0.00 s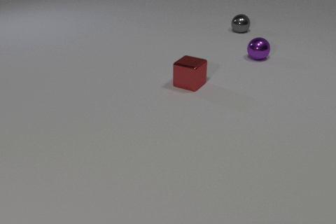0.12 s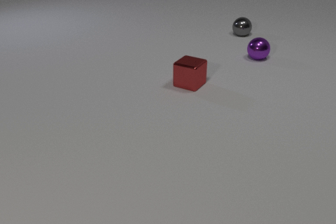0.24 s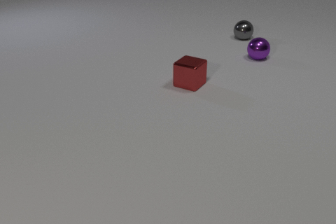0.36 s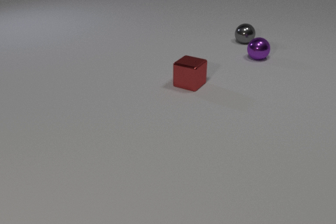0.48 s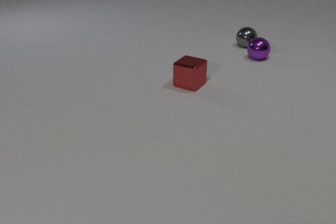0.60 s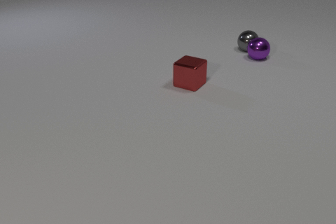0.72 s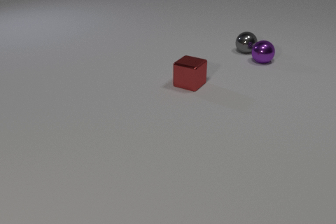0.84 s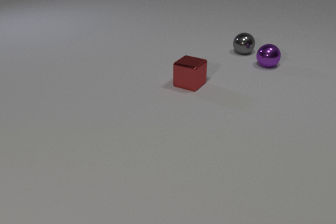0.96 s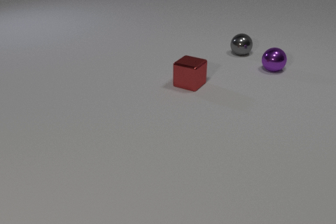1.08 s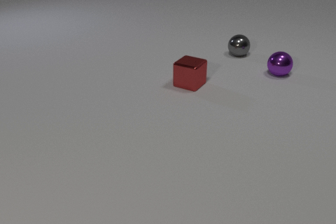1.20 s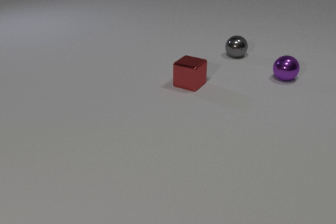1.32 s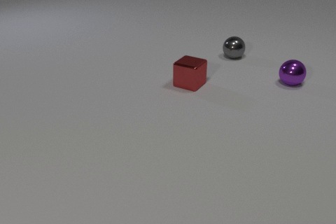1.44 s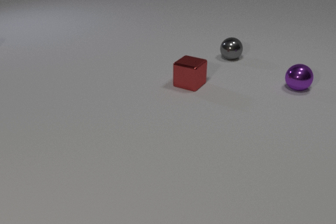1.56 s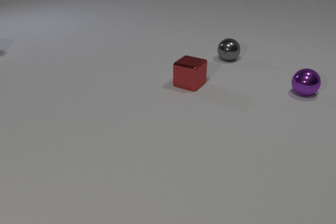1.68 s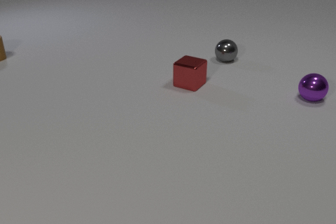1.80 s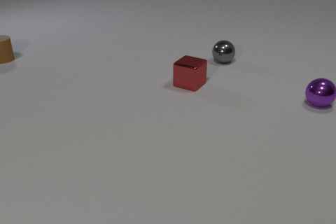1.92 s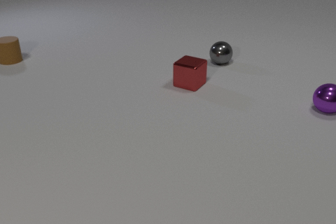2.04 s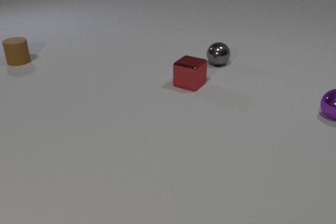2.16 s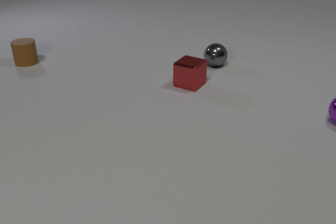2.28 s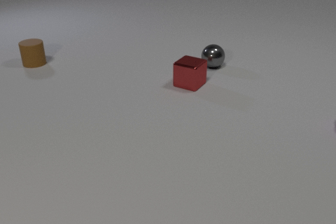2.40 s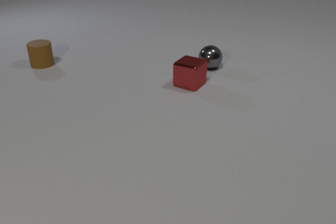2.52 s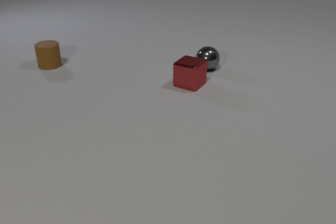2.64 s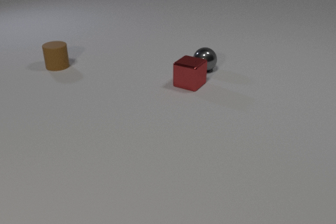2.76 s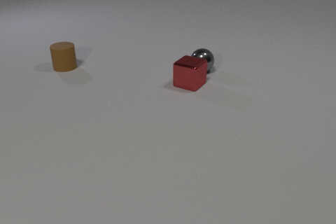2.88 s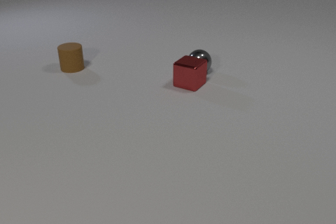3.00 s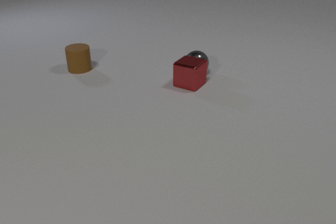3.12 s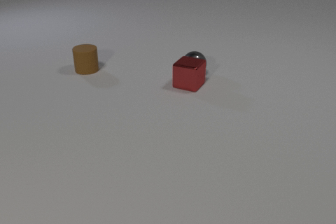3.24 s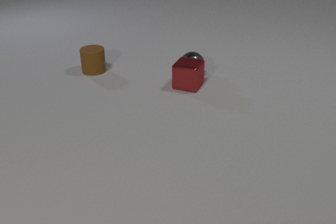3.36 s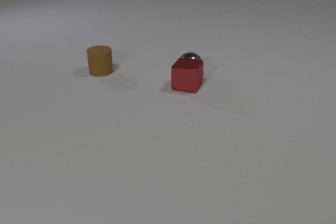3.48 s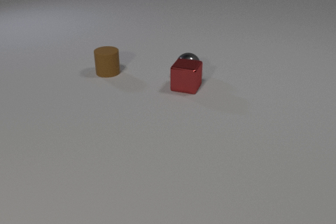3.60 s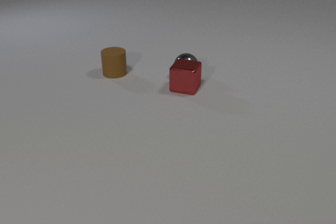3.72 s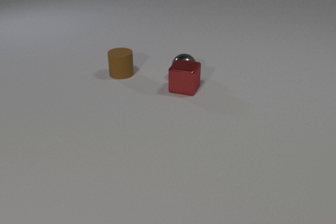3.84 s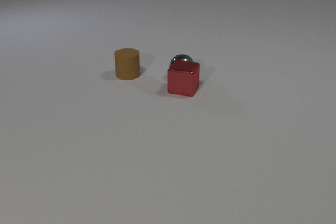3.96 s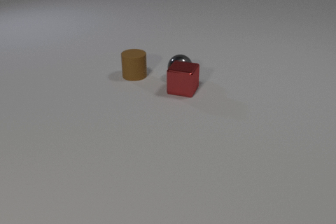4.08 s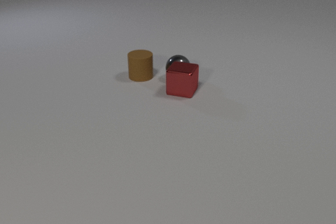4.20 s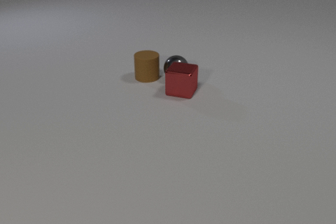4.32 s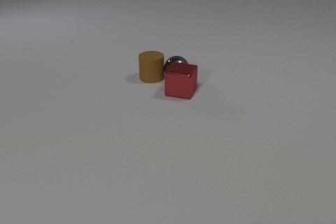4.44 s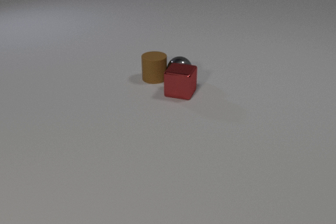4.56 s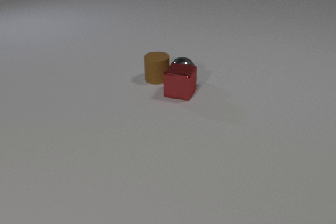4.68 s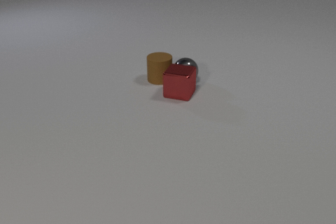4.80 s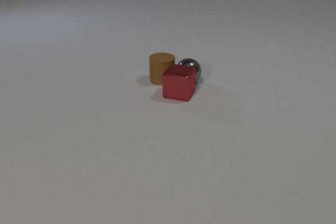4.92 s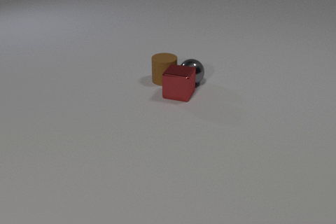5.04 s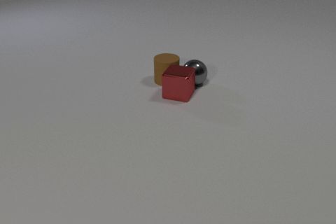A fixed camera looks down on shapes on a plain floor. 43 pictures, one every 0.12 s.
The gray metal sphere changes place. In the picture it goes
toward the camera.
The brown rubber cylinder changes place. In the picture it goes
to the right.
0.00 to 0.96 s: The gray metal sphere rolls toward the camera. The purple metal sphere rolls toward the camera and to the right. The gray metal sphere and the purple metal sphere collide.
0.96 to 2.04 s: The gray metal sphere rolls toward the camera and to the left. The purple metal sphere rolls toward the camera and to the right. The brown rubber cylinder comes in at the left edge, slides to the right and toward the camera.
2.04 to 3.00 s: The gray metal sphere rolls toward the camera and to the left. The purple metal sphere rolls toward the camera and to the right, leaves at the right edge. The brown rubber cylinder slides to the right and toward the camera. The gray metal sphere and the red metal cube collide.
3.00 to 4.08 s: The gray metal sphere rolls to the left and toward the camera. The red metal cube slides toward the camera and to the left. The brown rubber cylinder slides to the right and toward the camera.
4.08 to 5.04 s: The gray metal sphere rolls to the right and toward the camera. The red metal cube slides toward the camera. The brown rubber cylinder slides to the right and toward the camera. The gray metal sphere and the brown rubber cylinder collide.
What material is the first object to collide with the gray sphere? metal.
What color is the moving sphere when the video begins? gray.
How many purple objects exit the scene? 1.
